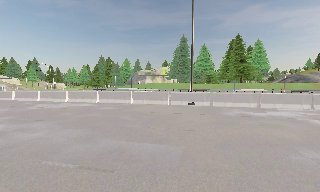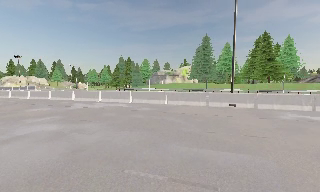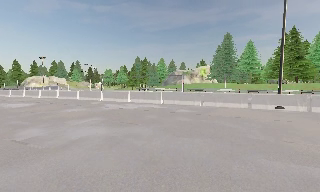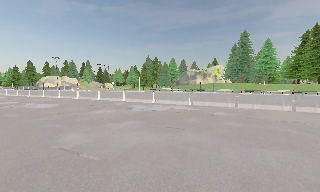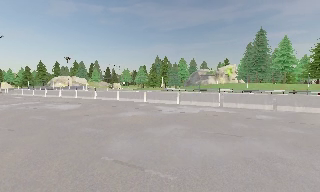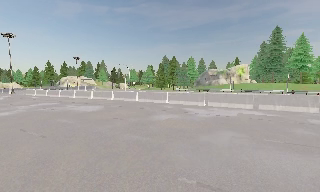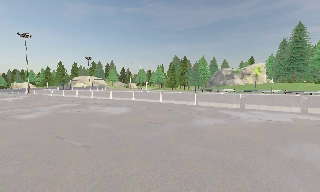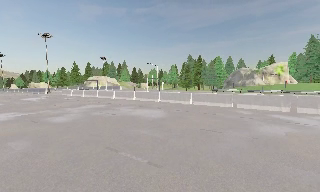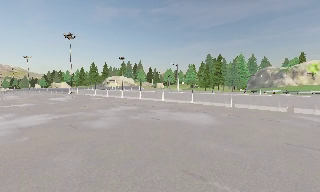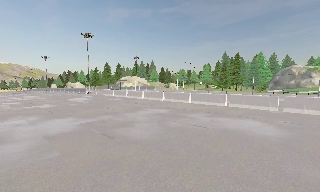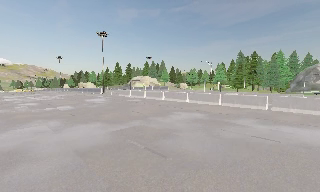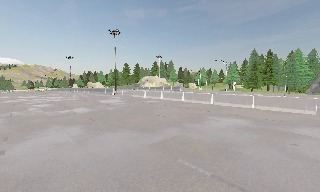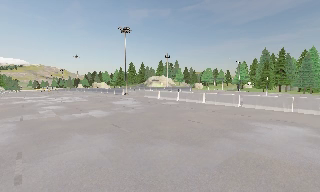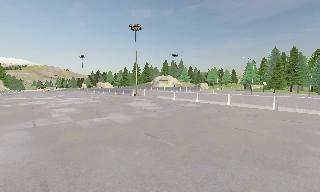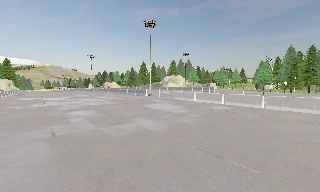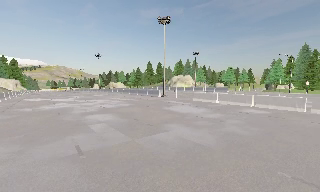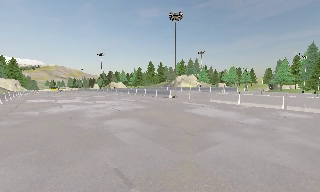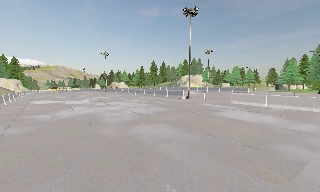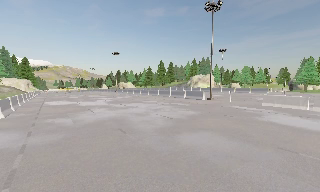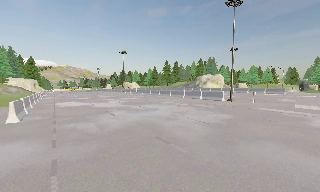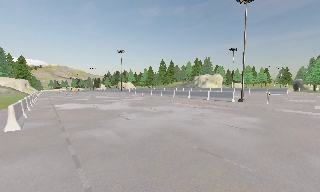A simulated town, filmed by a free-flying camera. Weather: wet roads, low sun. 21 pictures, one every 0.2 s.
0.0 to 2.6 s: The camera pans to its left, which is counterclockwise from overhead, by about 35 degrees. It travels to its left and forward, about 25 m, so close, fixed things drift to the right.
2.6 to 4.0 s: The camera travels to its left and forward, about 15 m, so close, fixed things drift to the right.
The film runs backward here.
